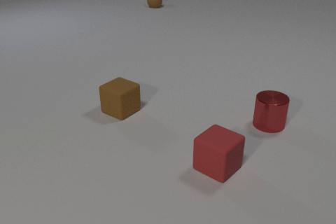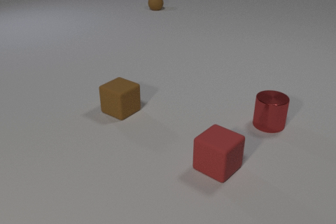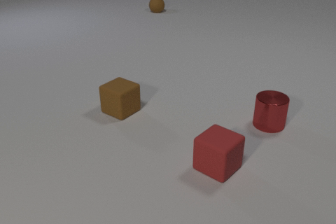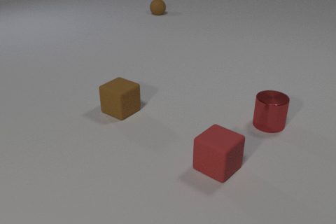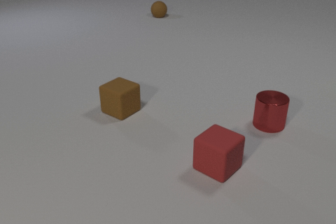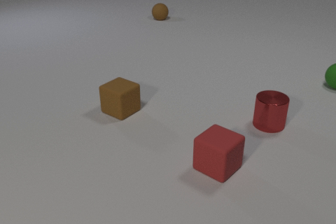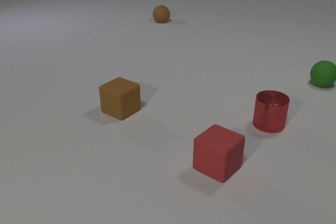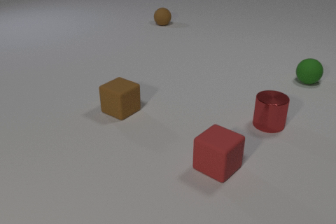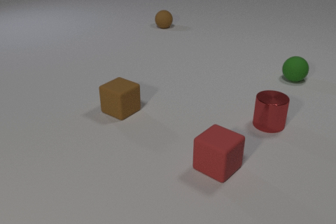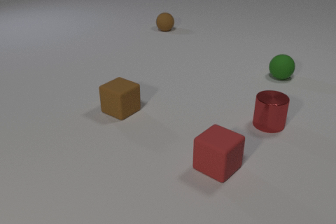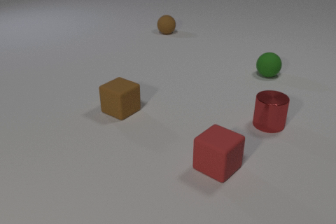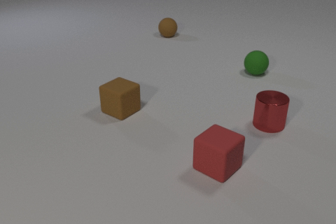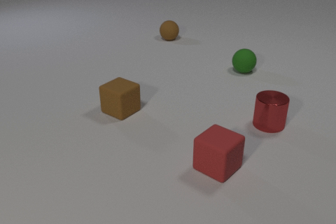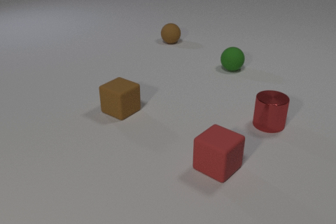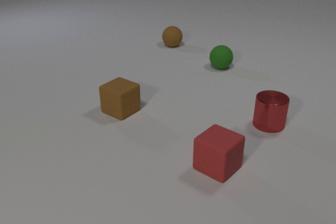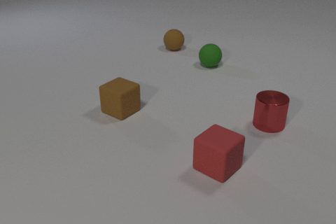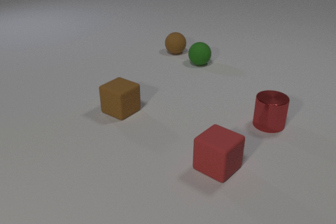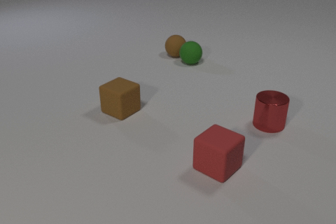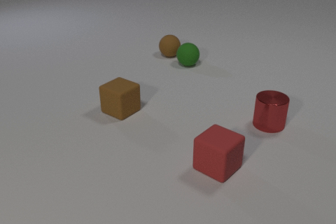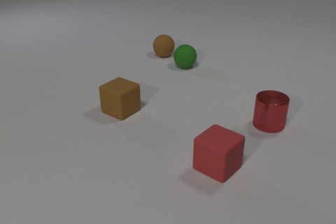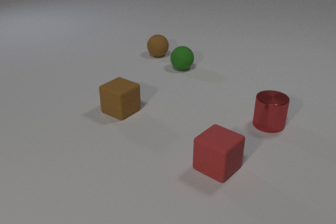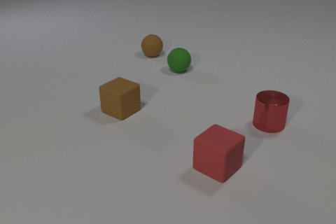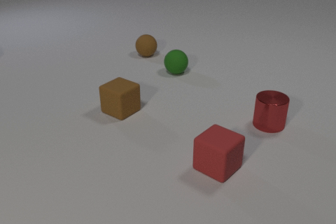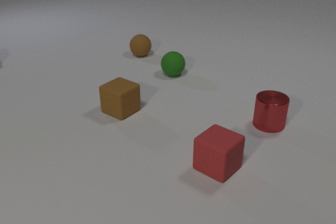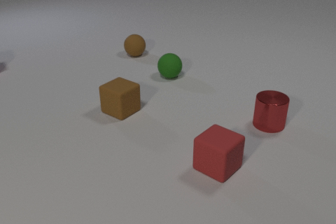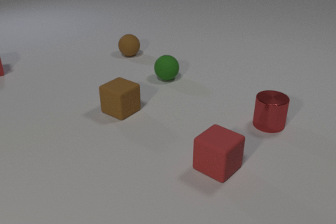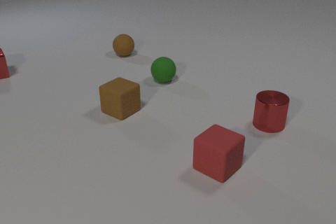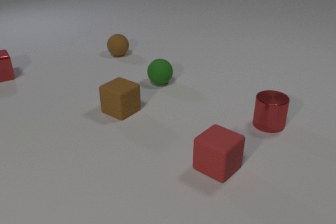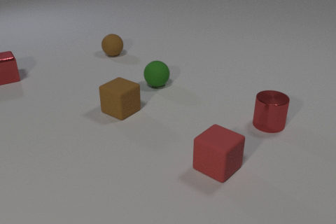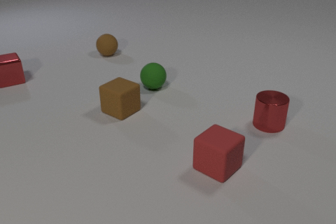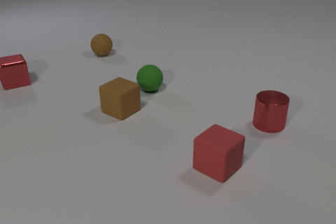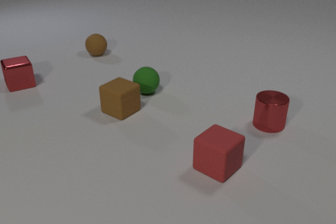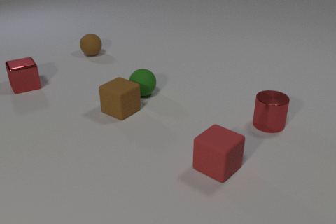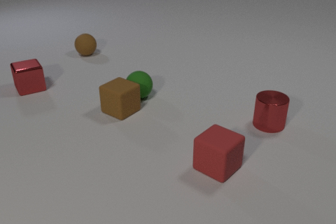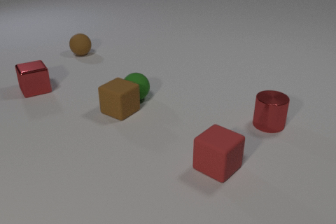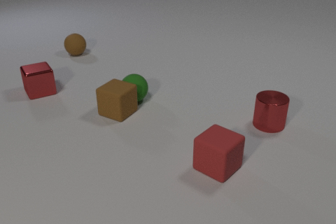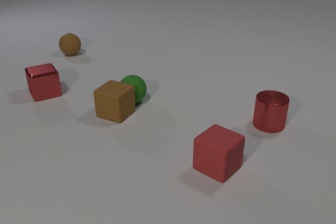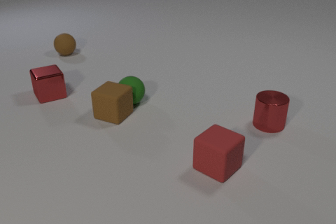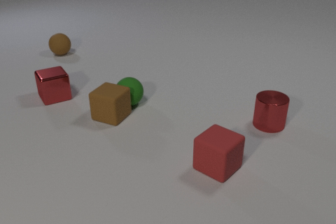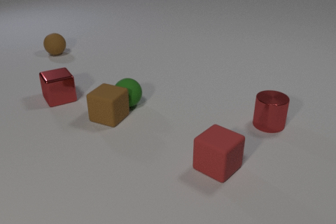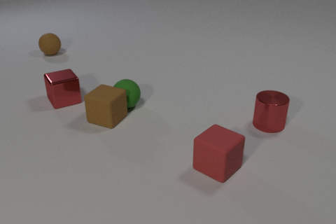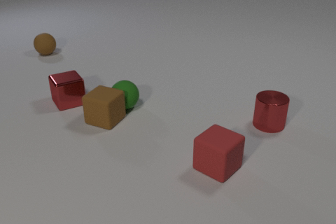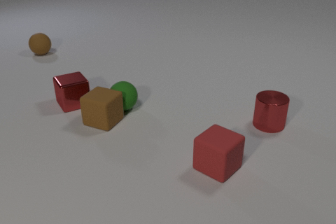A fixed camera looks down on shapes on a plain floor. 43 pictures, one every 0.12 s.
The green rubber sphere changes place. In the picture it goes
to the left.
0.00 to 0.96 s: The green rubber sphere comes in at the right edge, rolls to the left. The brown rubber sphere rolls toward the camera.
0.96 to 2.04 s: The green rubber sphere rolls to the left. The brown rubber sphere rolls toward the camera. The green rubber sphere and the brown rubber sphere collide.
2.04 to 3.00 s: The green rubber sphere rolls toward the camera and to the left. The brown rubber sphere rolls to the left. The red metal cube comes in at the left edge.
3.00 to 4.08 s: The green rubber sphere rolls toward the camera and to the left. The brown rubber sphere rolls to the left. The red metal cube slides toward the camera and to the right. The green rubber sphere and the brown rubber cube collide.
4.08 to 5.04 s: The green rubber sphere rolls toward the camera and to the left. The brown rubber sphere rolls to the left. The brown rubber cube slides toward the camera and to the left. The red metal cube slides toward the camera and to the right.
What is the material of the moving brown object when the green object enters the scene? rubber.
How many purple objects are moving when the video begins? 0.
Are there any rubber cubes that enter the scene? no.
